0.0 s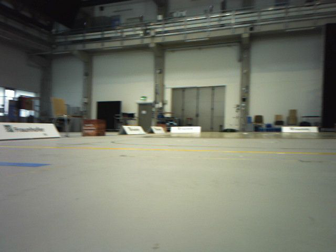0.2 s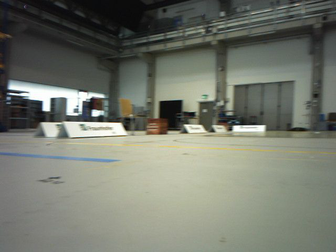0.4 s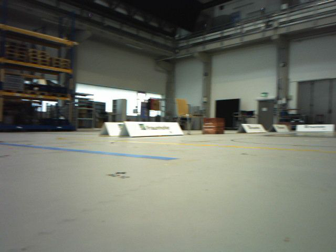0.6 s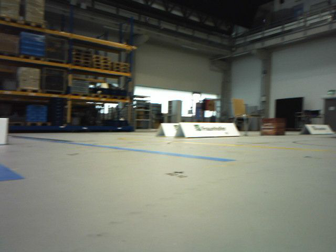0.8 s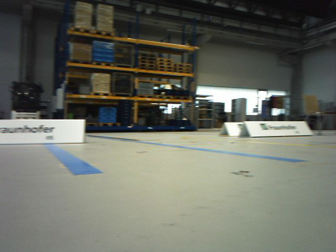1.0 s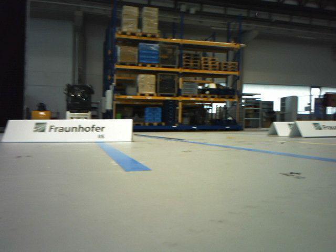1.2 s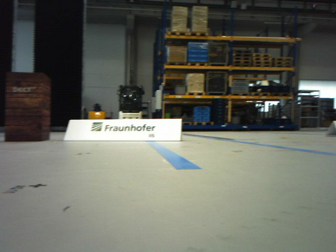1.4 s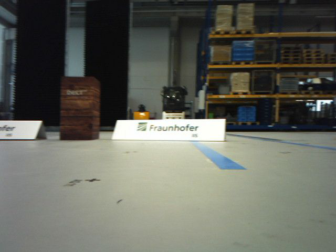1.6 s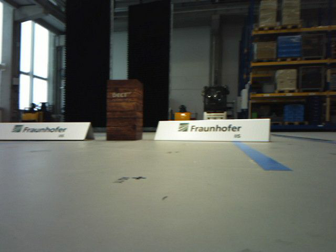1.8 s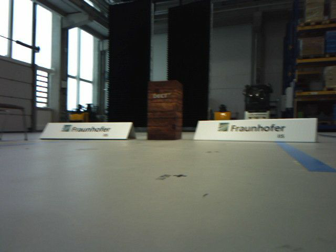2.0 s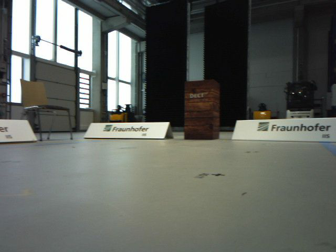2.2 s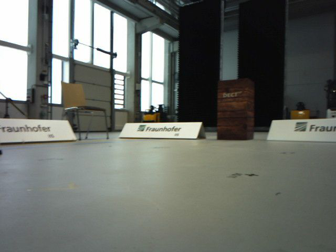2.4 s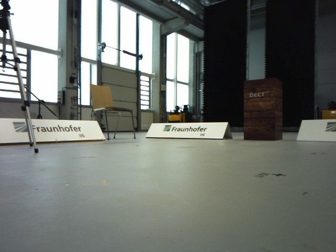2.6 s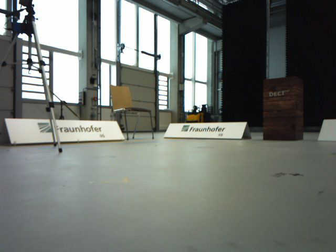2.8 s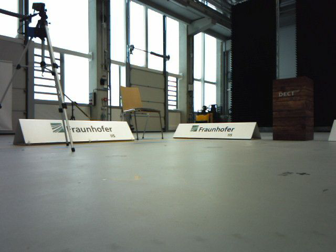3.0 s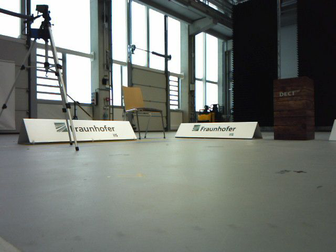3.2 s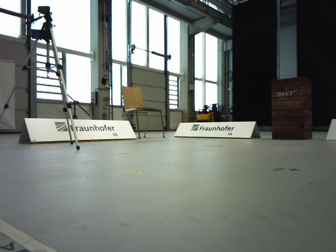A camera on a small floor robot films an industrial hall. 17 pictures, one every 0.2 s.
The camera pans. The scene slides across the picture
to the right.
The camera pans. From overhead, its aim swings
counterclockwise.
0.0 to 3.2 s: The scene slides to the right, as the camera pans about 115 degrees to its left. It travels backward, about 0.5 m.
The film runs backward here.
